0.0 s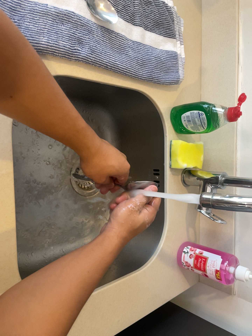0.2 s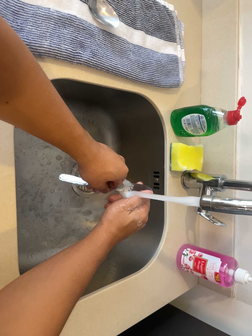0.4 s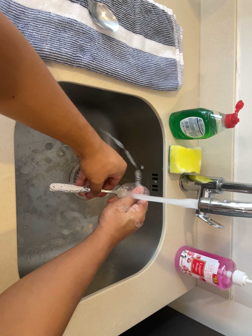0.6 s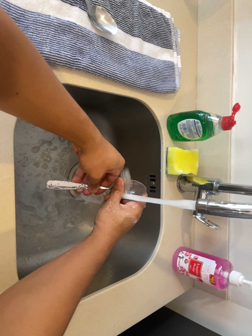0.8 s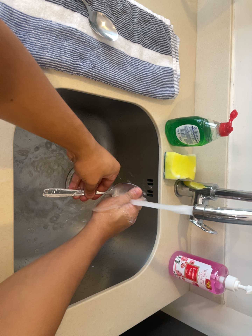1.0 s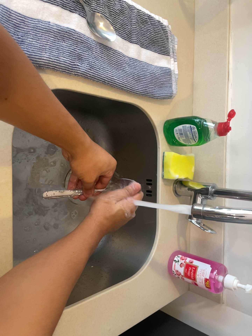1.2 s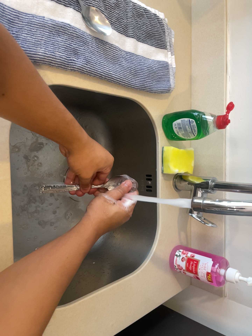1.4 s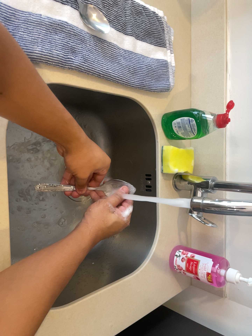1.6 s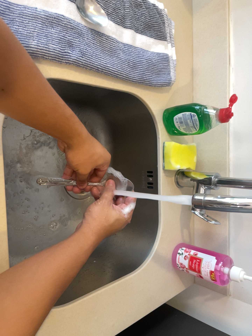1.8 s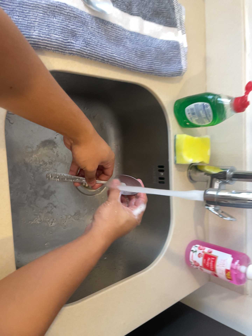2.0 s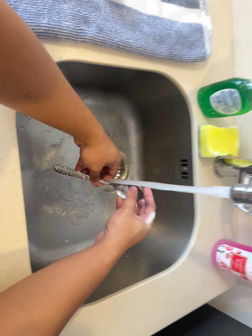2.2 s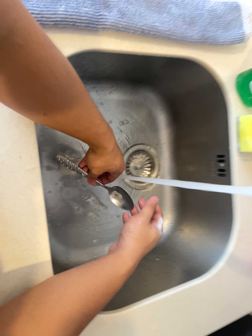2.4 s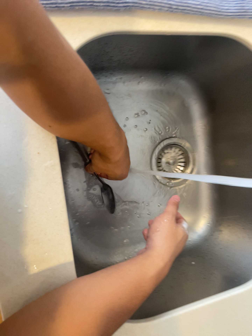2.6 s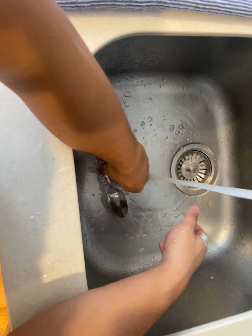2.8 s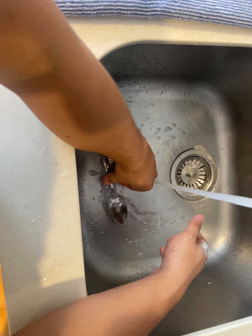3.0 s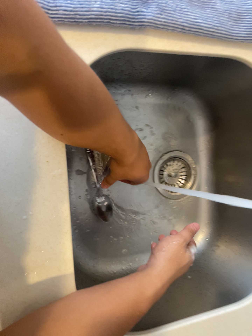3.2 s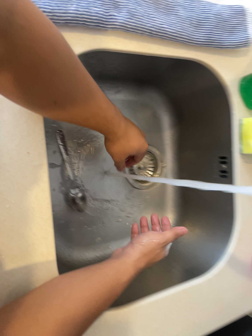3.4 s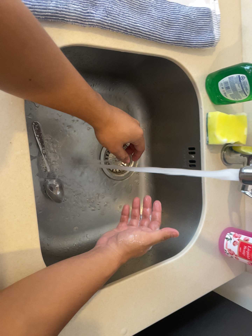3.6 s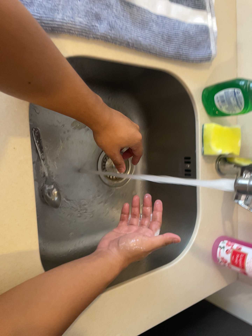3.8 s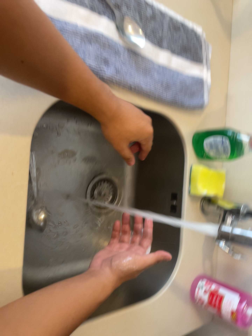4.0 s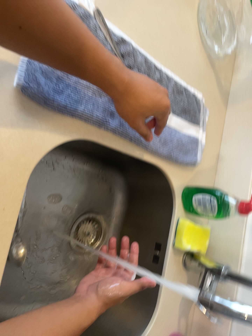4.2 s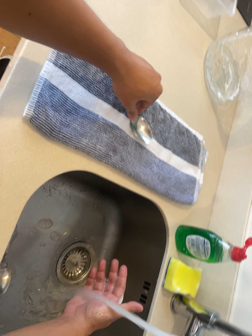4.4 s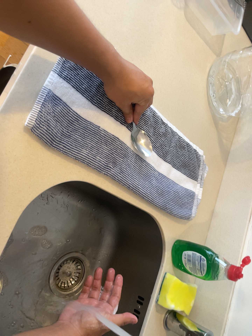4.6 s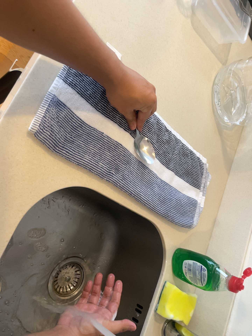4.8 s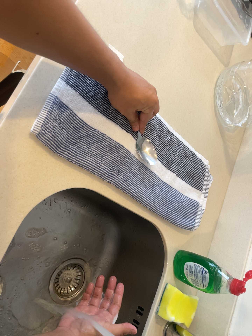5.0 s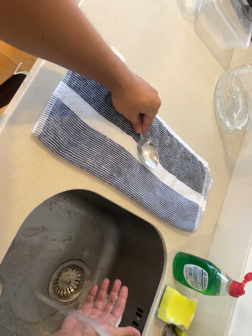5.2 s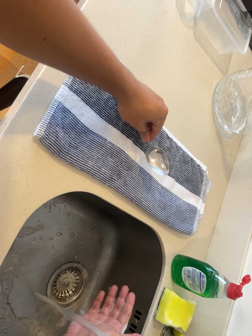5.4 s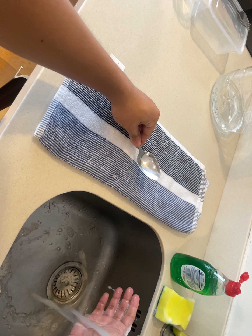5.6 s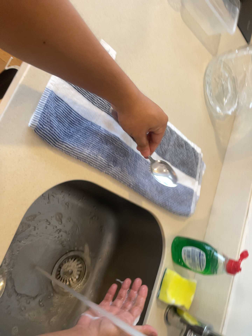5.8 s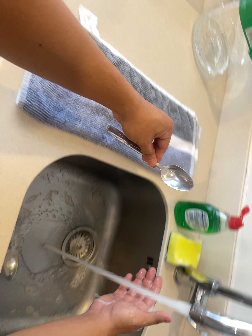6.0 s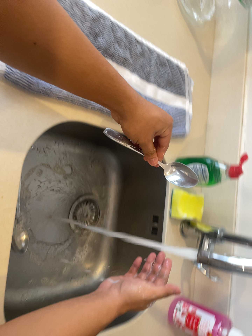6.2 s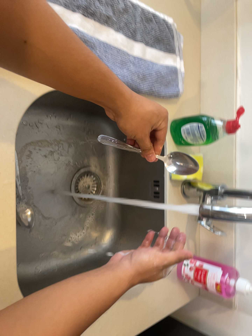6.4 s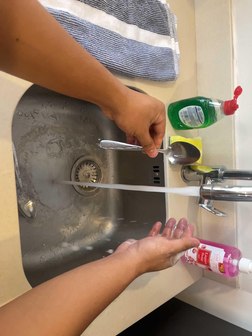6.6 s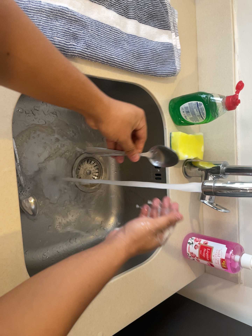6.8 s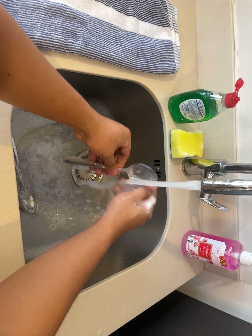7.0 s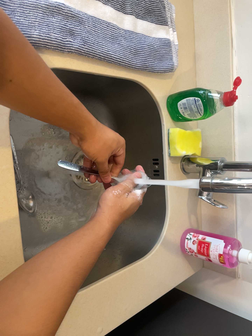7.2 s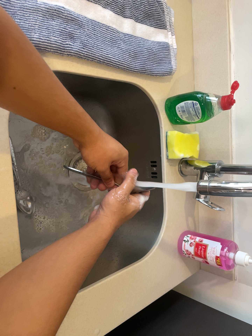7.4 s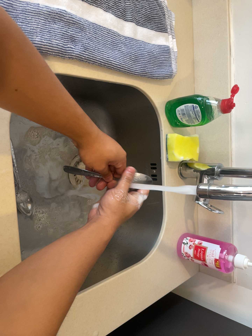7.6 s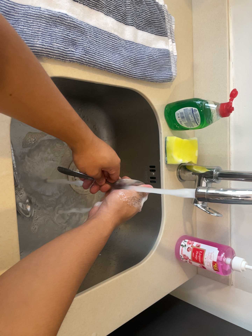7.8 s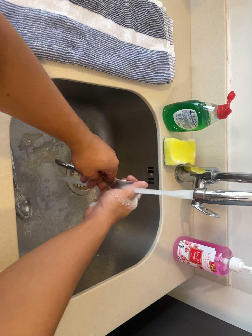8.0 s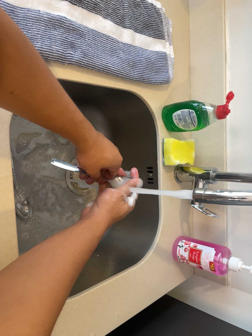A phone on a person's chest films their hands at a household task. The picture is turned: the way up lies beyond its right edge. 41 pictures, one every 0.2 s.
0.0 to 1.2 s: The camera shifts only a little, or ends up much as it began.
1.2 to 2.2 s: The camera swings to its left by about 20 degrees, and the scene slides to the right. It travels forward and to its right, about 12 cm, so what stands in front looms larger.
2.2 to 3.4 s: The camera shifts only a little, or ends up much as it began.
3.4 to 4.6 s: The camera travels toward the top of its view, about 9 cm, so close, fixed things drift downward. Its aim tips toward the top of its view by about 25 degrees, and the scene shifts downward. It rolls about its line of sight by about 25 degrees, and the scene rotates clockwise.
4.6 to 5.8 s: The camera rolls about its line of sight by about 10 degrees, and the scene rotates counterclockwise.
5.8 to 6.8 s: The camera's aim tips toward the bottom of its view by about 15 degrees, and the scene shifts upward. It rolls about its line of sight by about 15 degrees, and the scene rotates counterclockwise.
6.8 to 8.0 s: The camera shifts only a little, or ends up much as it began.
The film runs backward here.
